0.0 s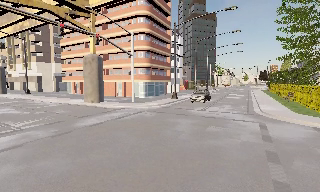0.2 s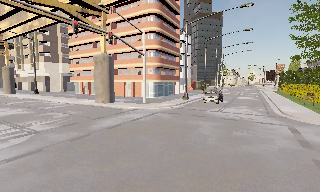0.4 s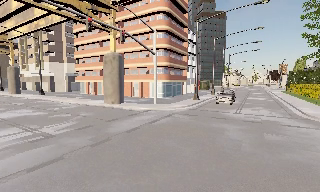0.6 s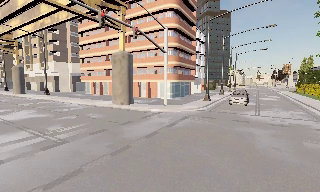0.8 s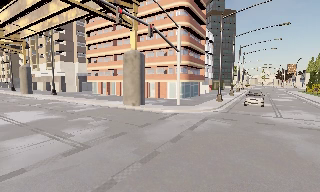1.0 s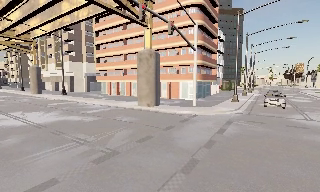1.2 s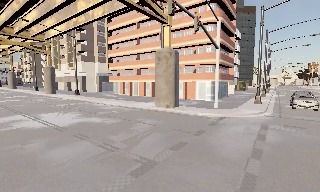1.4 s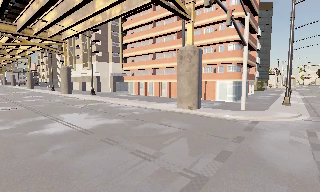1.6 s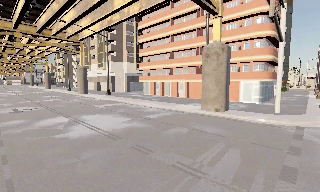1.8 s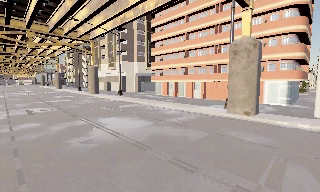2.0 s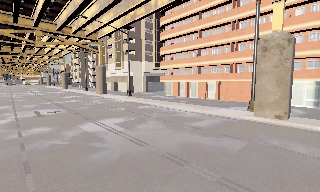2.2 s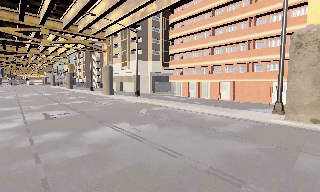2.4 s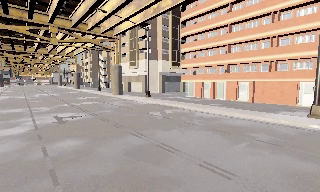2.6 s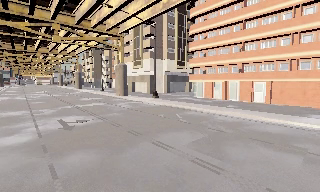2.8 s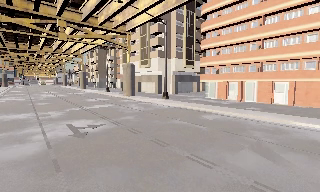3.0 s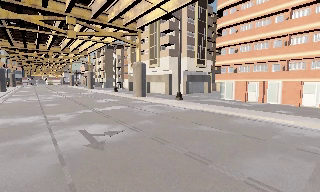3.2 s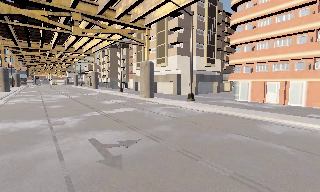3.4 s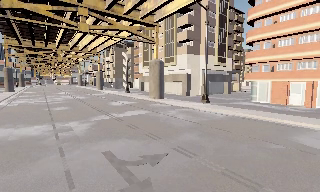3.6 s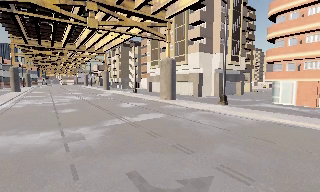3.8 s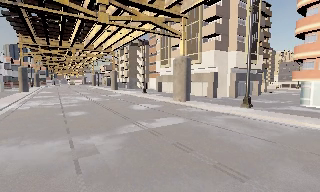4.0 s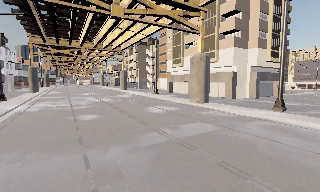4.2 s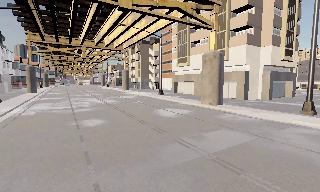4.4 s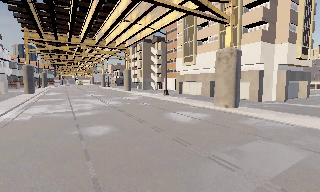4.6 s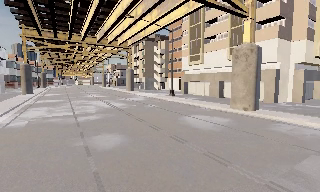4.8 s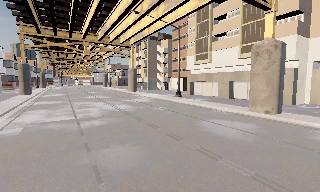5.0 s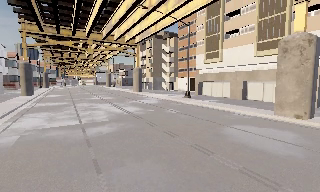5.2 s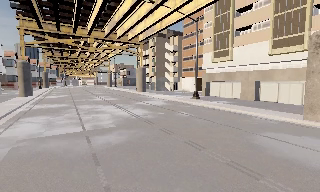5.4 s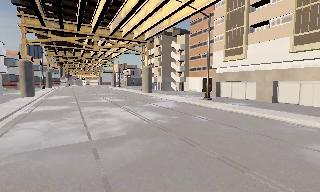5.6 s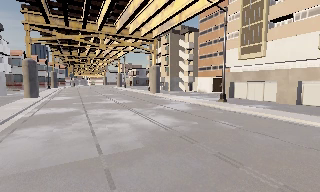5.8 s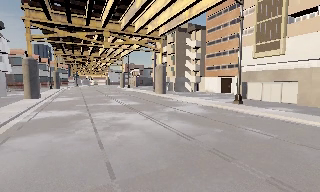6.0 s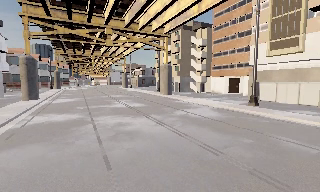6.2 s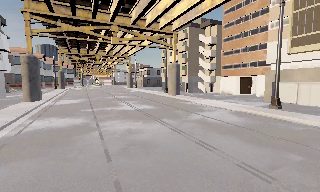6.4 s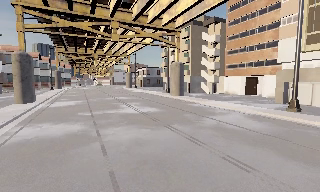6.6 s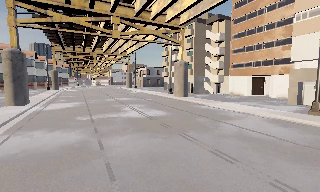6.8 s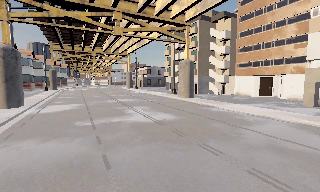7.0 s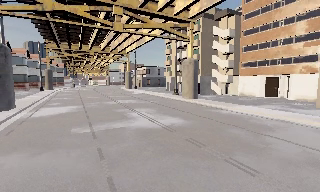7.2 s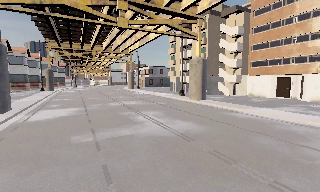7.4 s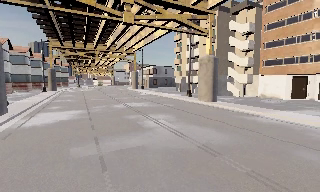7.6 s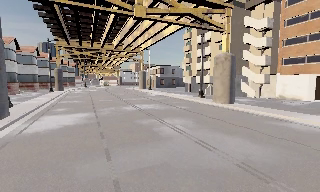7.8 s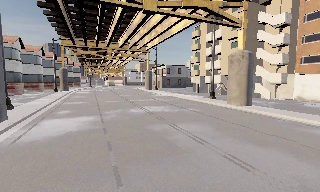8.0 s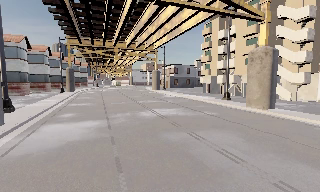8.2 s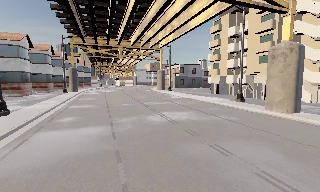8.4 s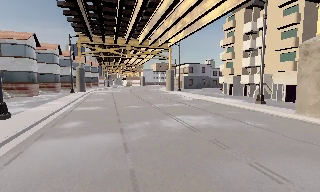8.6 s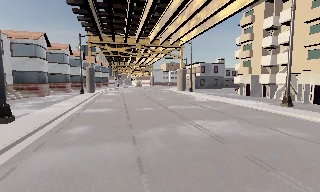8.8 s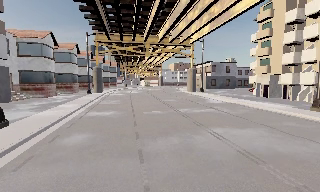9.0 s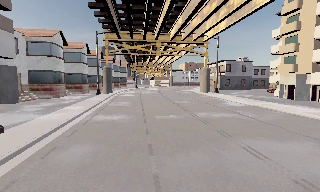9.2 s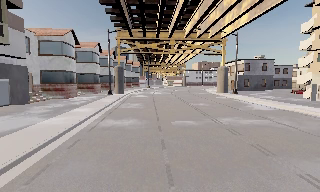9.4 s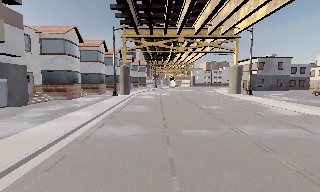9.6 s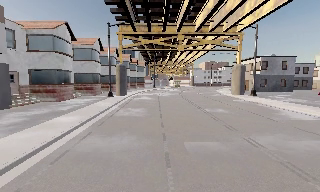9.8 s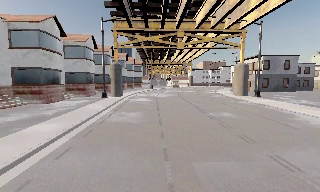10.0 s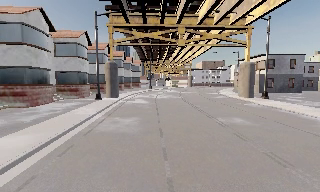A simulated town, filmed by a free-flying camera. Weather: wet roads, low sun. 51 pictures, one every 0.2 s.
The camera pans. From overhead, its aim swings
counterclockwise.
The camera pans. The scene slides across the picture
to the right.
0.0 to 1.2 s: The camera travels to its left and forward, about 7 m, so close, fixed things drift to the right.
1.2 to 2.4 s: The camera swings to its left by about 15 degrees, and the scene slides to the right. It travels to its left and forward, about 9 m, so close, fixed things drift to the right.
2.4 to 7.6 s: The camera pans to its left, which is counterclockwise from overhead, by about 15 degrees. It travels forward and to its left, about 40 m, so what stands in front looms larger.
7.6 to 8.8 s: The camera swings to its left by about 15 degrees, and the scene slides to the right. It travels forward, about 8 m, so what stands in front looms larger.
8.8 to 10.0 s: The camera travels forward, about 10 m, so what stands in front looms larger.
The film runs backward here.
